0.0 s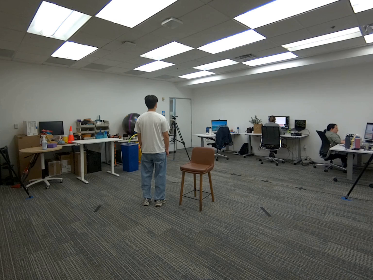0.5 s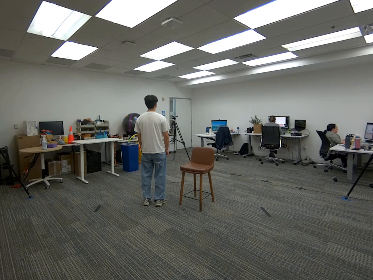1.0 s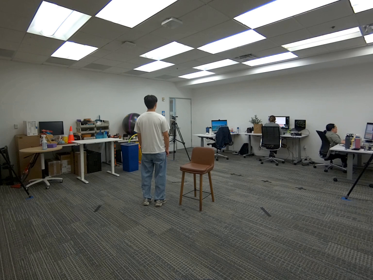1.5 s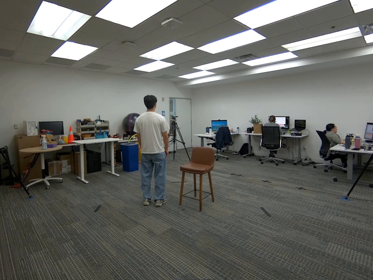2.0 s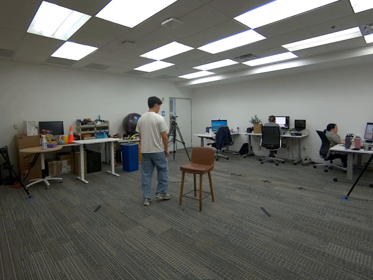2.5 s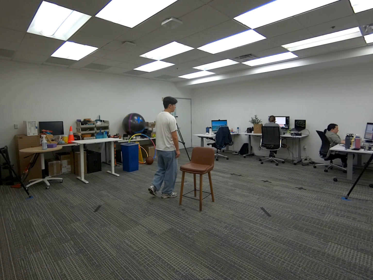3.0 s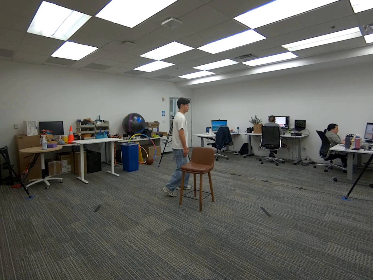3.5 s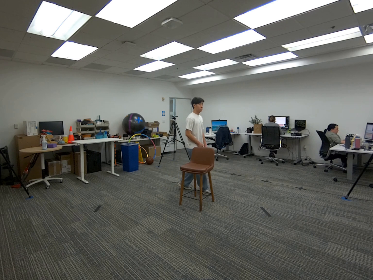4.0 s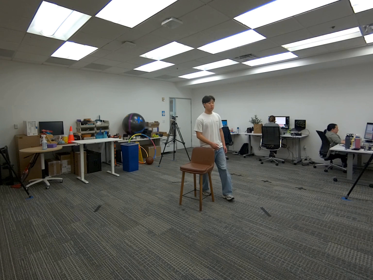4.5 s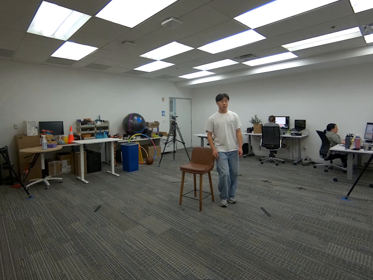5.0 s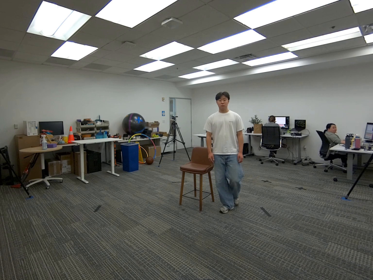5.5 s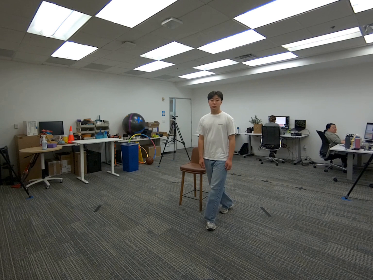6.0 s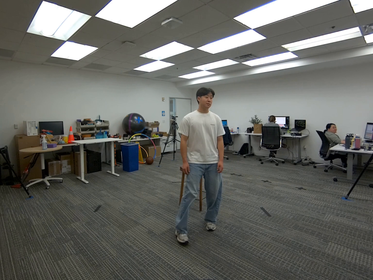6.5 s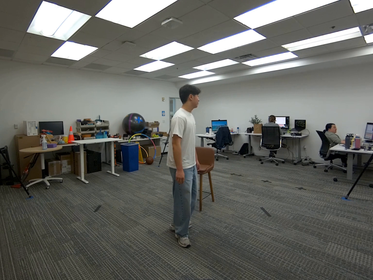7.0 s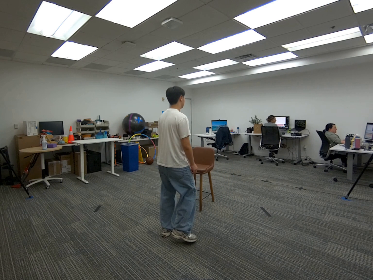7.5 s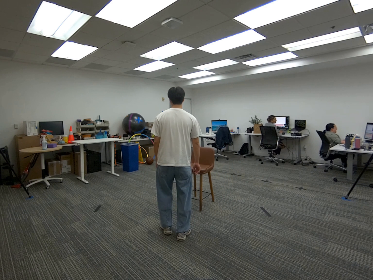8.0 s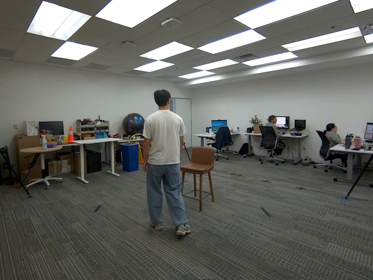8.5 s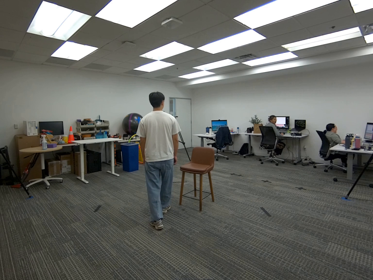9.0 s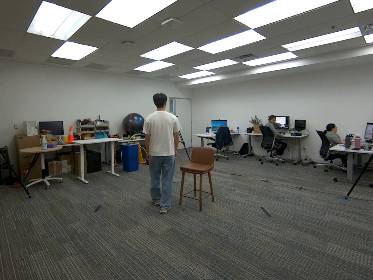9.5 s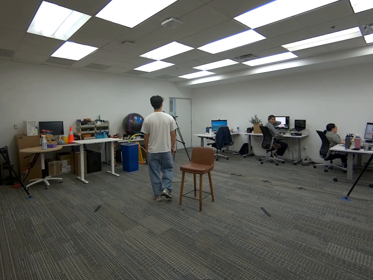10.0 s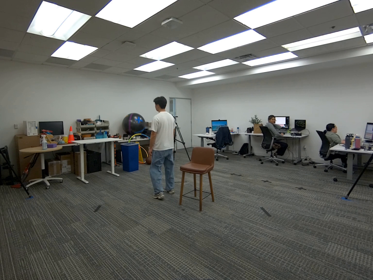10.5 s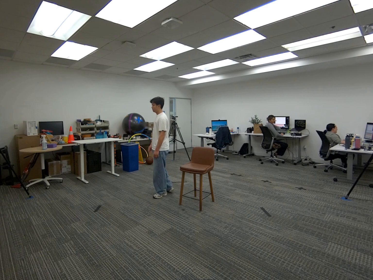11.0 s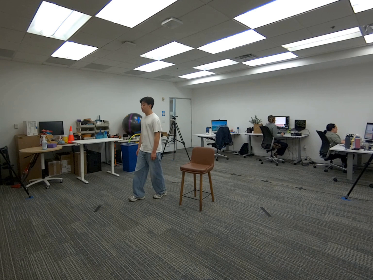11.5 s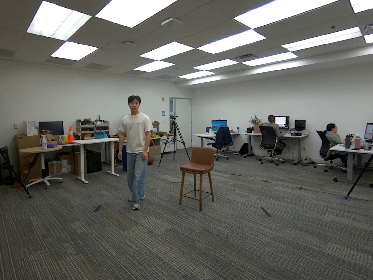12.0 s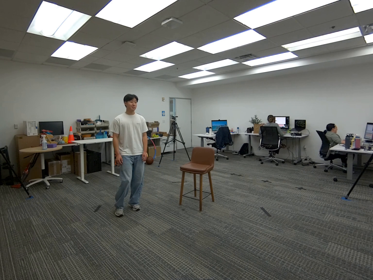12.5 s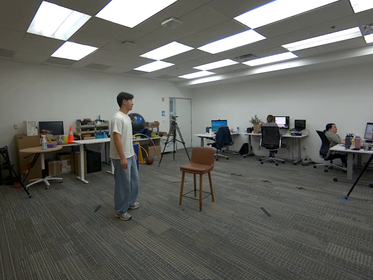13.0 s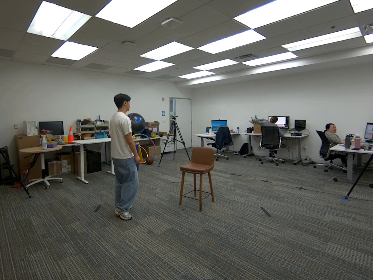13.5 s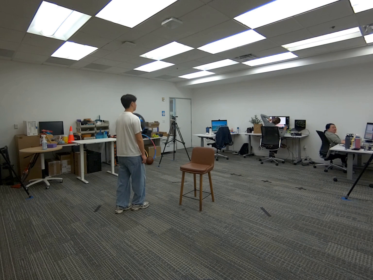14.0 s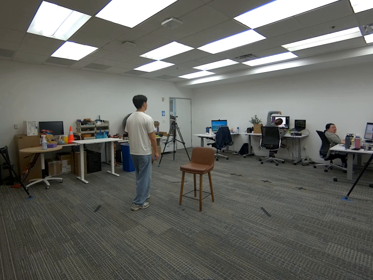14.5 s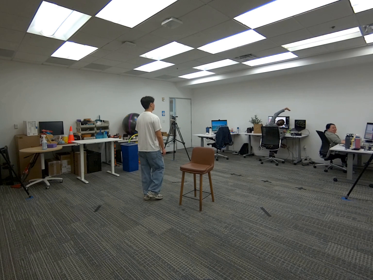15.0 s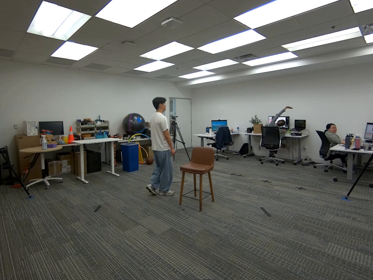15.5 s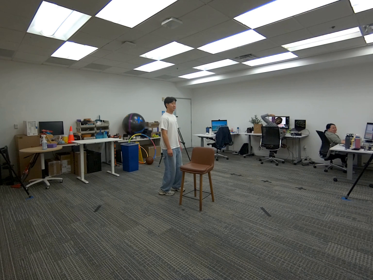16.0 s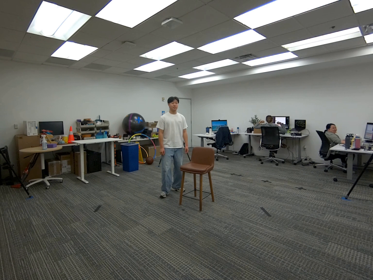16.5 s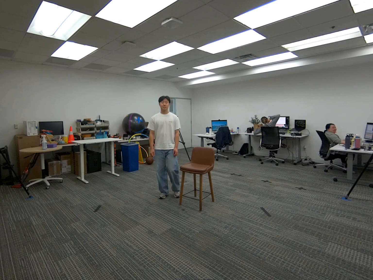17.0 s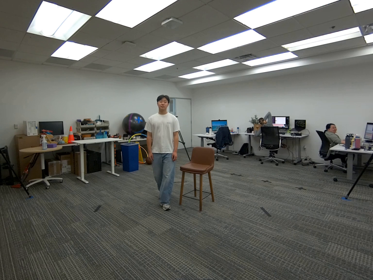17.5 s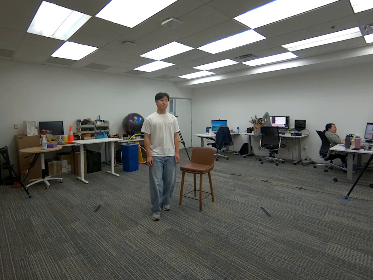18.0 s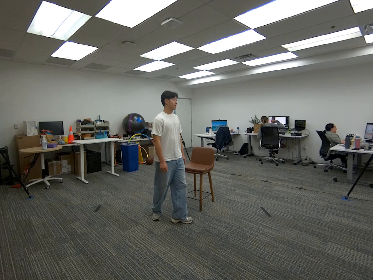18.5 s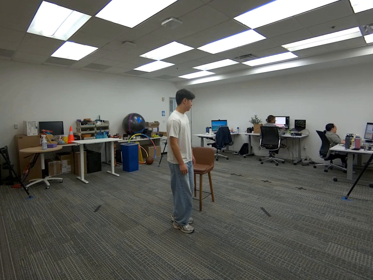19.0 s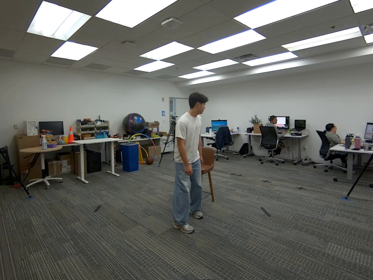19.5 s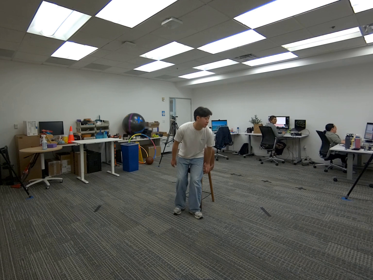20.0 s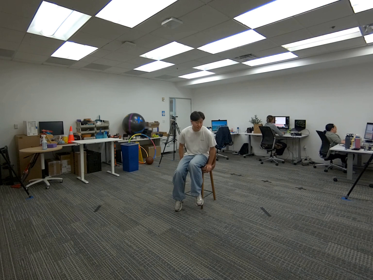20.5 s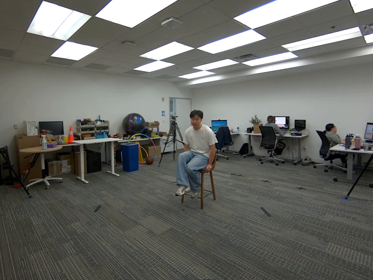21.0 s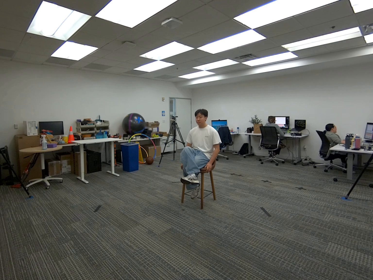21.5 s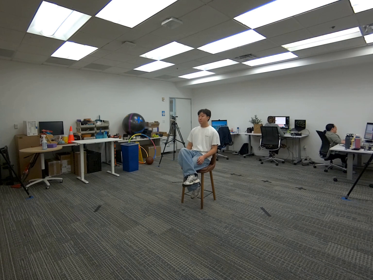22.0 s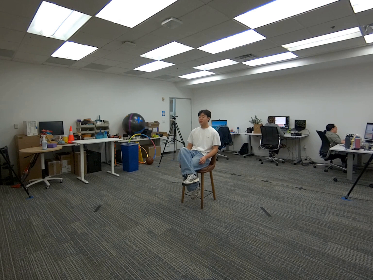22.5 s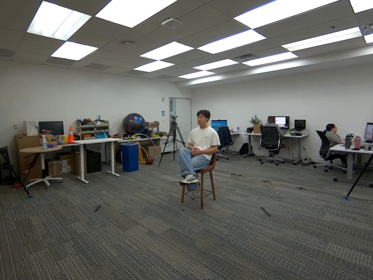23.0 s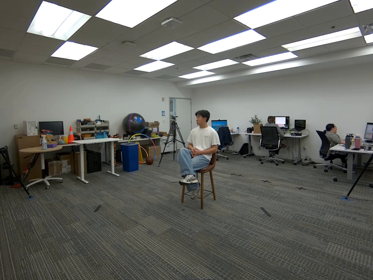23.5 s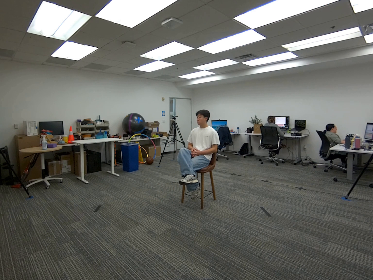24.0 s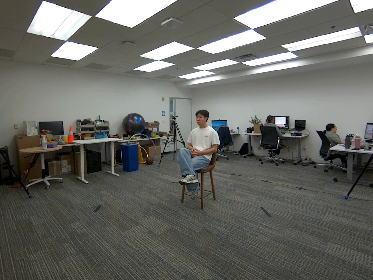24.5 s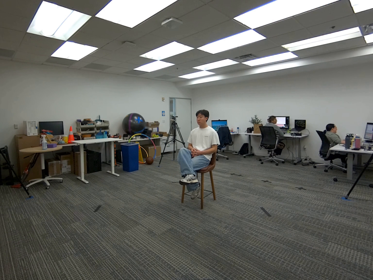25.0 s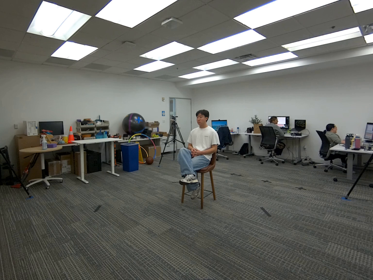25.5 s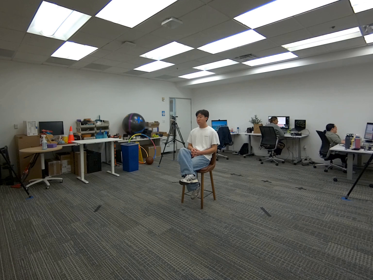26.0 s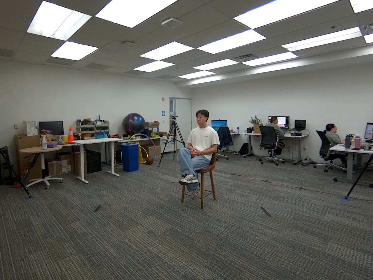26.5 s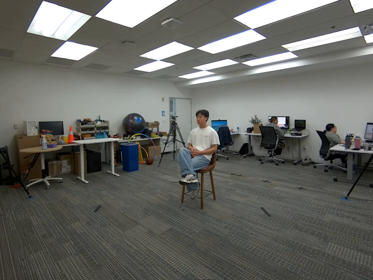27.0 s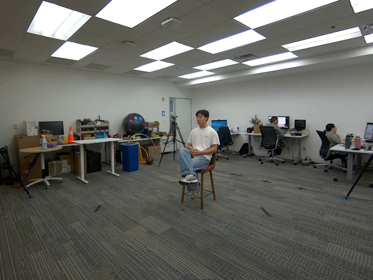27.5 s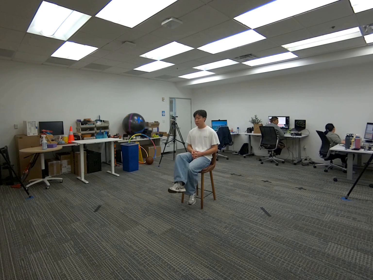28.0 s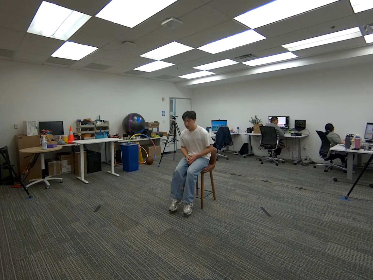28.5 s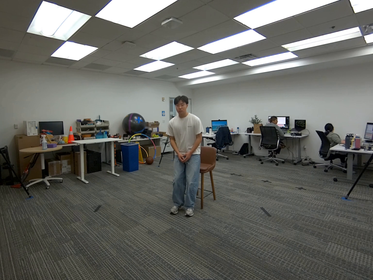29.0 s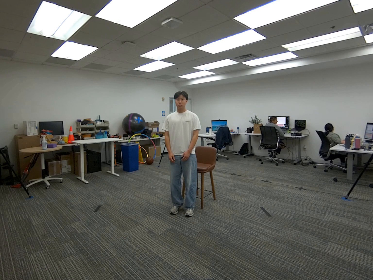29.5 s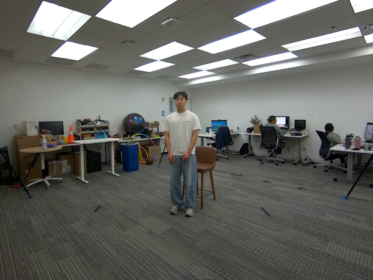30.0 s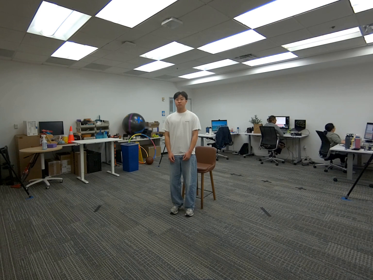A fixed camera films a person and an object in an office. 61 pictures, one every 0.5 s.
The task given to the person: Walk over to the tall bar stool and sit criss cross apple sauce.
